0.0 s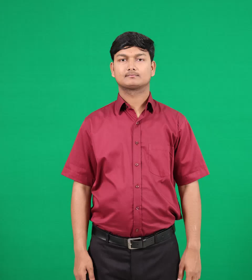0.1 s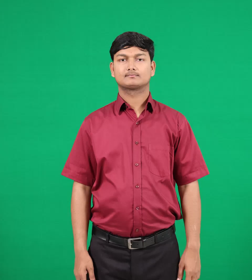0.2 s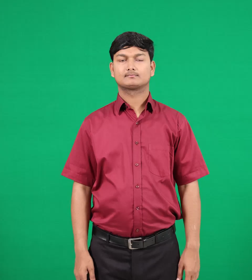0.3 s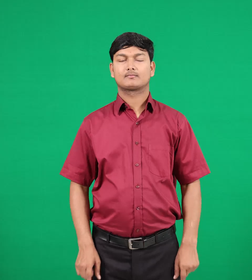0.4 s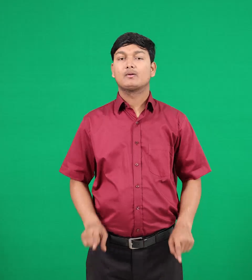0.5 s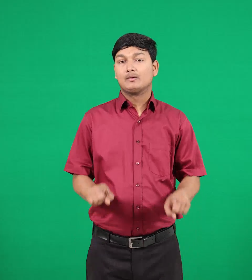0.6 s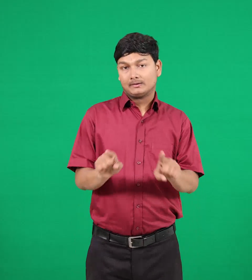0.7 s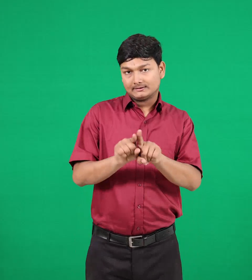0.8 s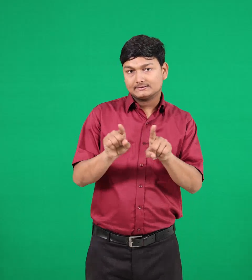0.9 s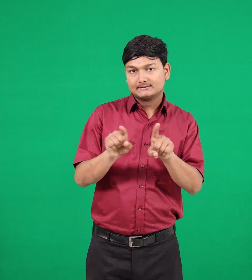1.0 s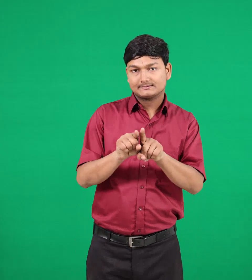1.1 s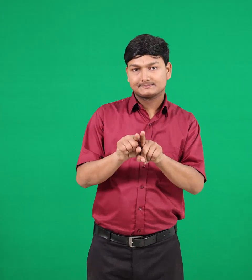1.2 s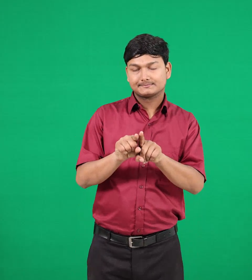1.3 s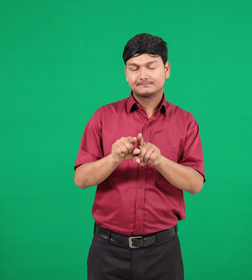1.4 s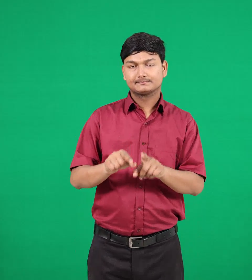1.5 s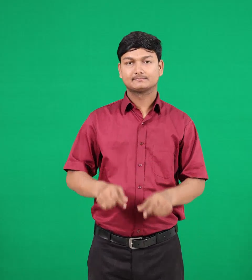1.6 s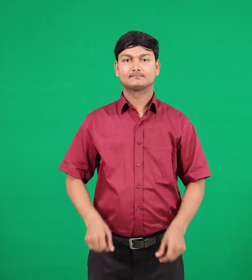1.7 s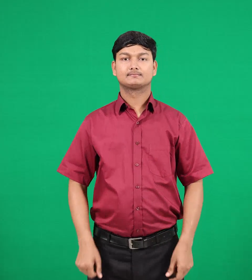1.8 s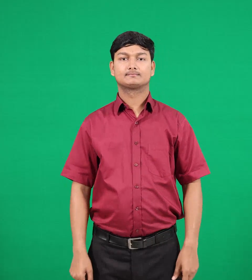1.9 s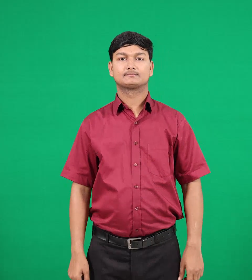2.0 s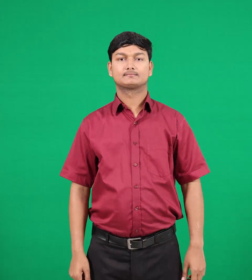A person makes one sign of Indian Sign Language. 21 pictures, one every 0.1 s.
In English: same & like
